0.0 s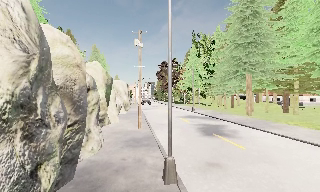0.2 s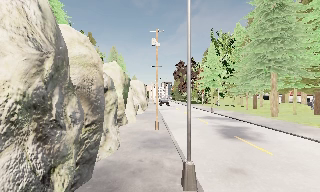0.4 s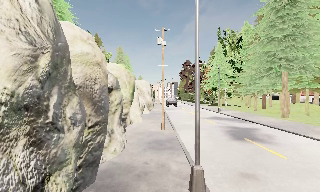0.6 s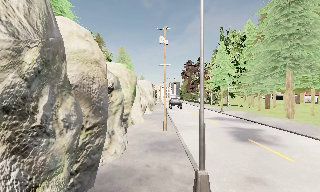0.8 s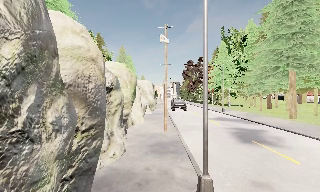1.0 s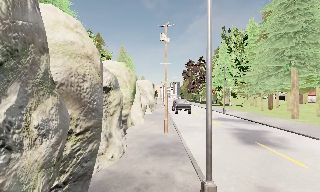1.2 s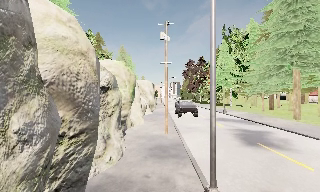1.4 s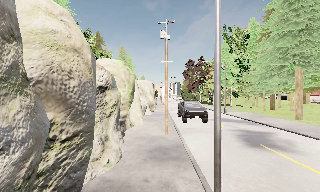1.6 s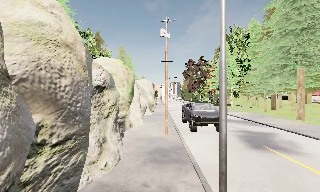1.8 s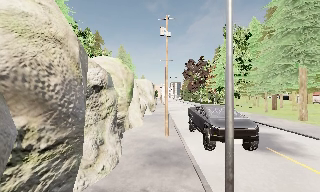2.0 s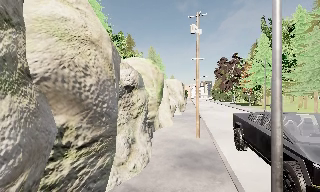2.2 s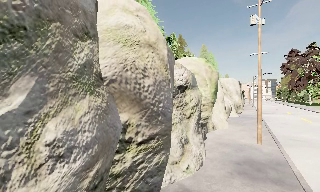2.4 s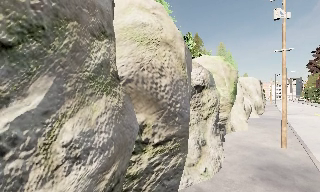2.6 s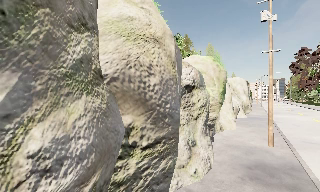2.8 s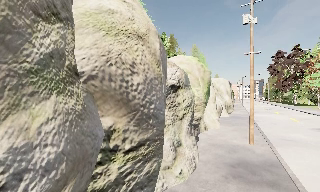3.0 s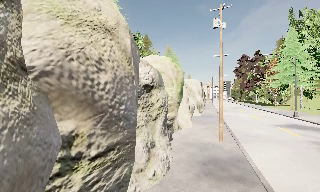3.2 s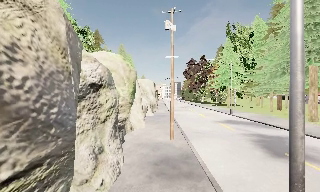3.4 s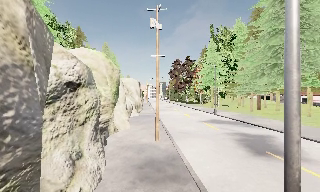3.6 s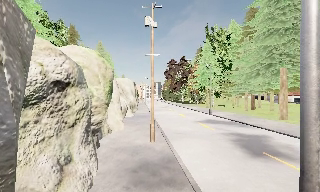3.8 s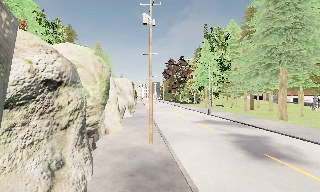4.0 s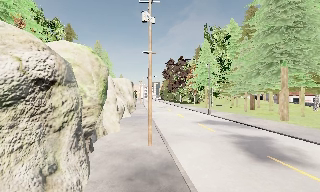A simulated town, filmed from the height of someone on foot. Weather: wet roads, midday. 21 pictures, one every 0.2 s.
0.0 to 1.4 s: The camera travels forward, about 1.5 m, so what stands in front looms larger.
1.4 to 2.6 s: The camera pans to its left, which is counterclockwise from overhead, by about 30 degrees. It travels forward, about 1 m.
2.6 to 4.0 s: The camera pans to its right, which is clockwise from overhead, by about 40 degrees. It travels forward, about 1.5 m.
The film runs forward here.
